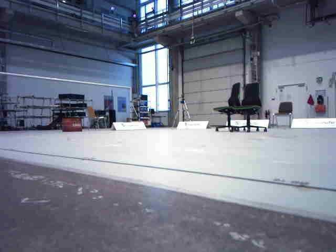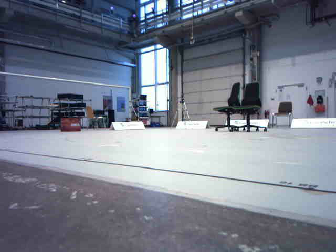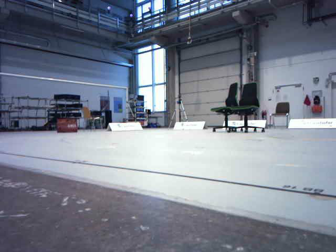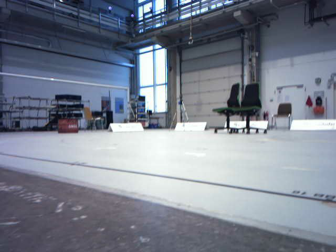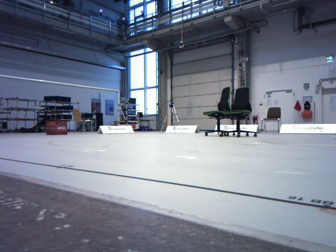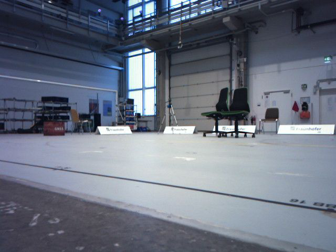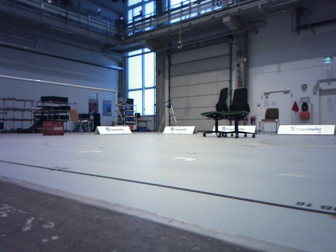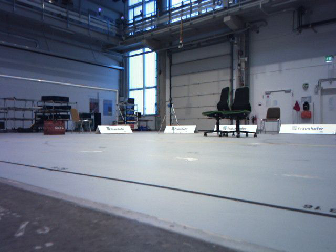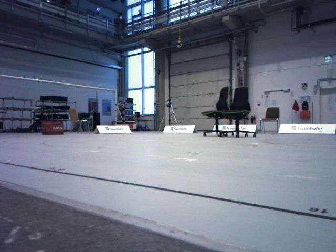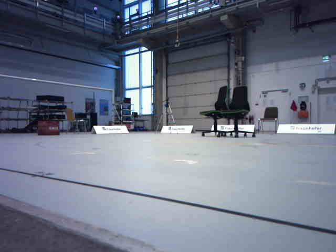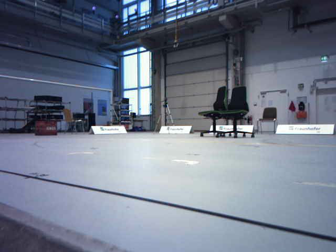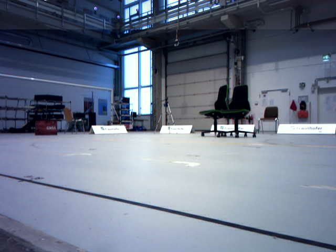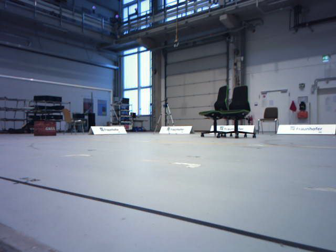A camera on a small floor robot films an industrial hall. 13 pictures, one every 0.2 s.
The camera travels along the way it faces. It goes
forward.
0.0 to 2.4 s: The camera travels forward, about 0.5 m, so what stands in front looms larger.
The film runs forward here.
